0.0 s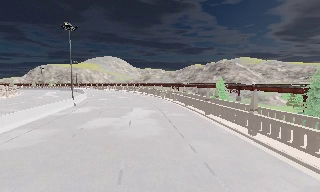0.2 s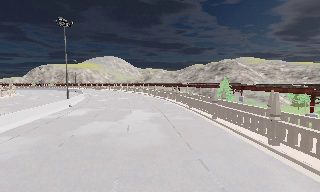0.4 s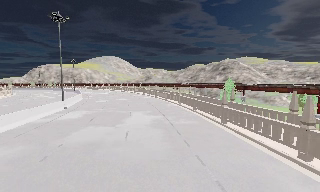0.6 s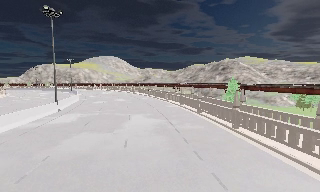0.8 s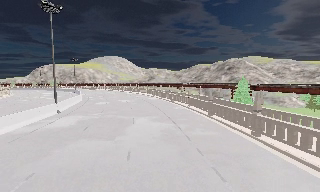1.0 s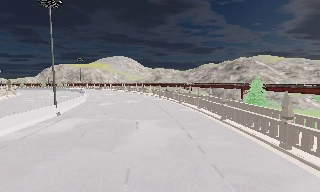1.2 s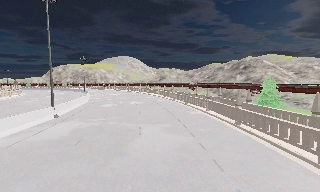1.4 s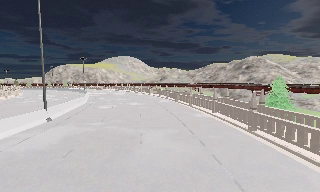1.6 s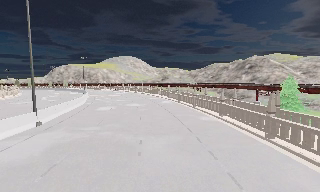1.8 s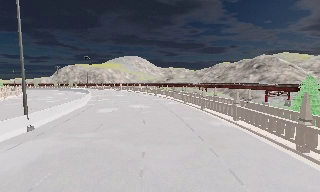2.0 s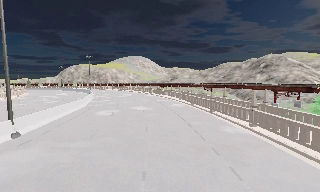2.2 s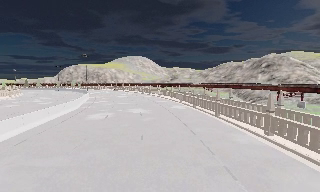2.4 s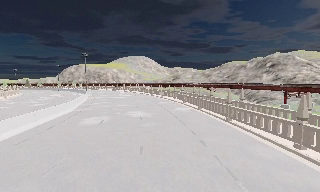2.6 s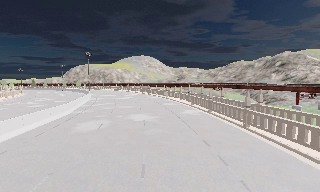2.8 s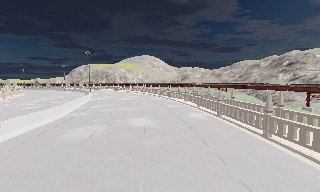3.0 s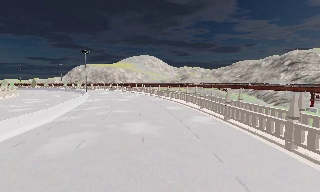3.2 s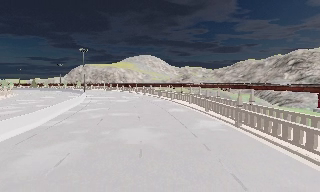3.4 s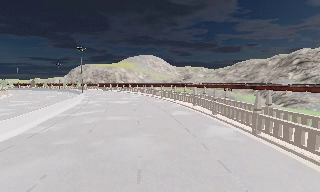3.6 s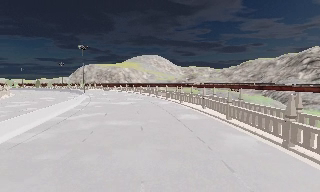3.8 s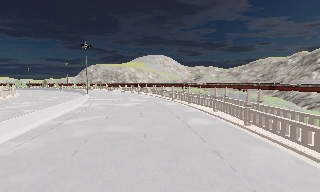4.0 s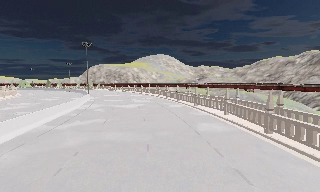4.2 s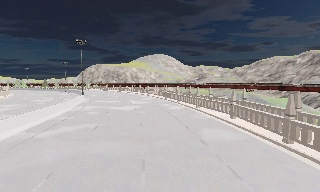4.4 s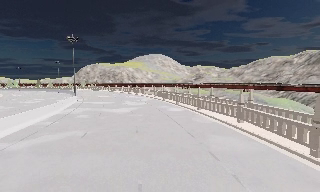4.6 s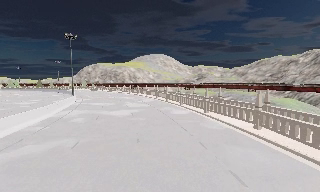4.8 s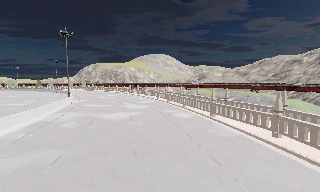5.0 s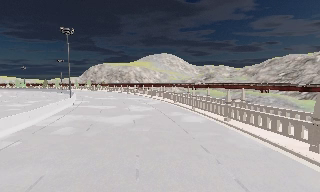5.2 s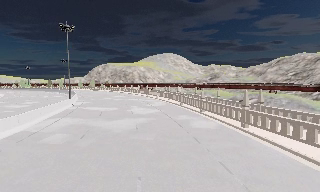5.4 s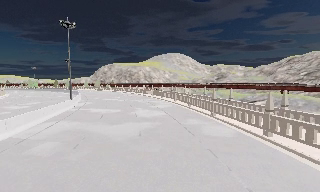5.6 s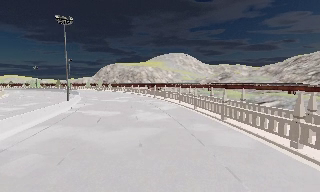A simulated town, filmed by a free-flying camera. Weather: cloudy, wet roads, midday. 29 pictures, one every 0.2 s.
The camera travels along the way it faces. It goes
forward.
0.0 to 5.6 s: The scene slides to the right, as the camera pans about 25 degrees to its left. It travels forward, about 50 m, so what stands in front looms larger.
The film runs forward here.
